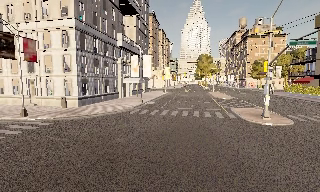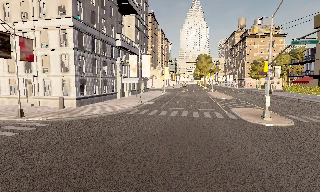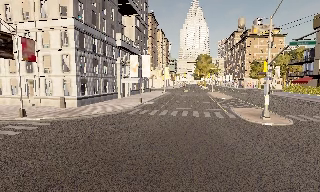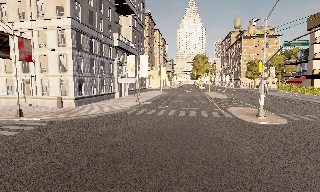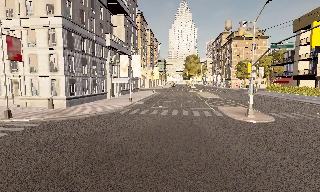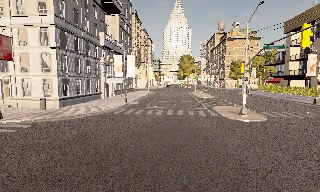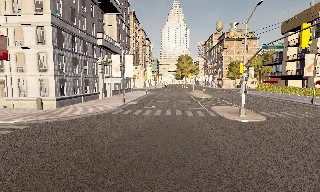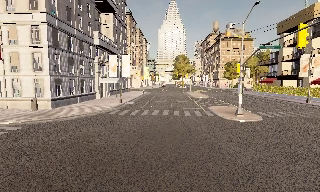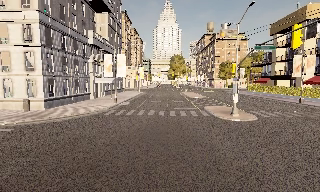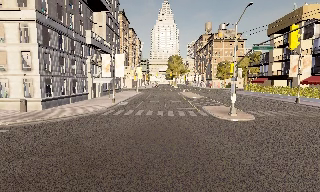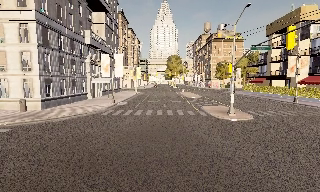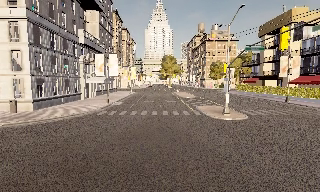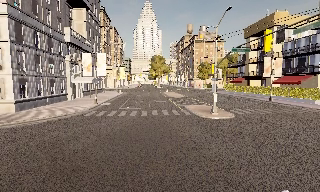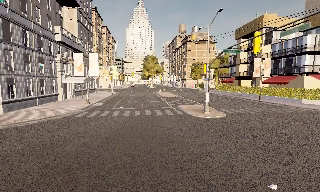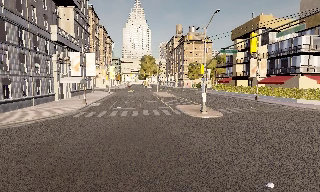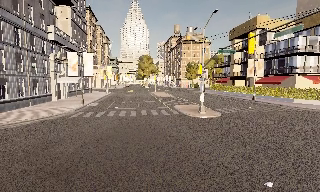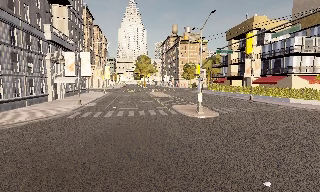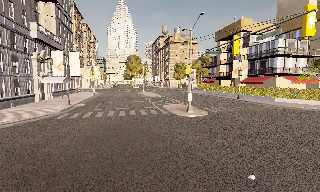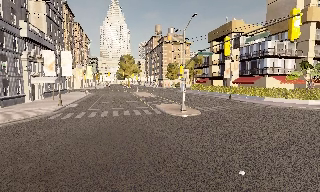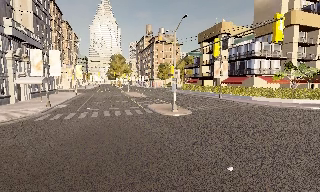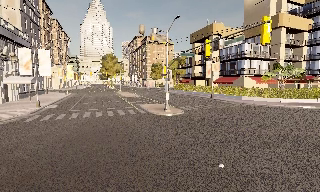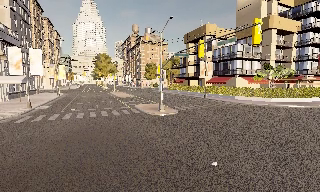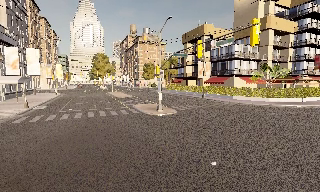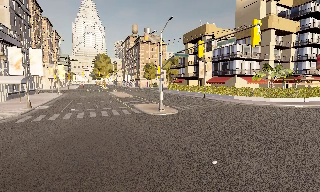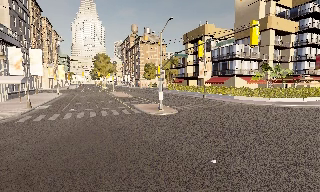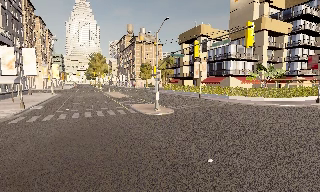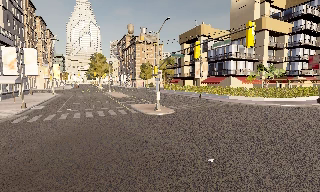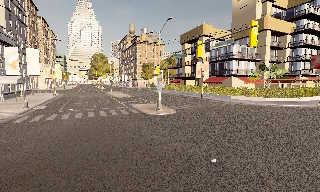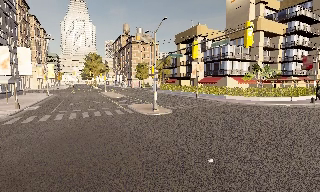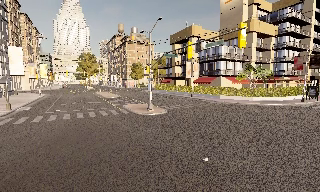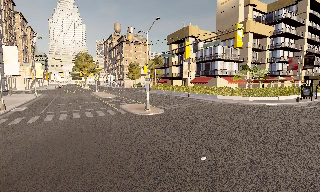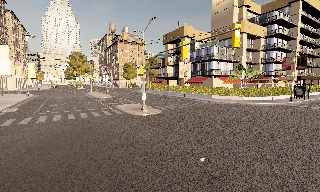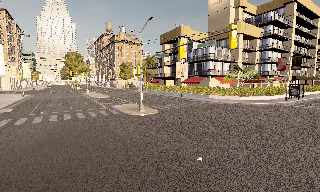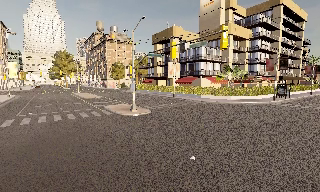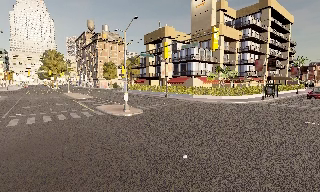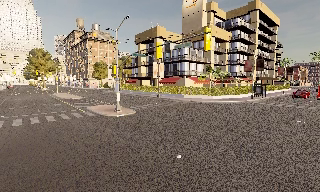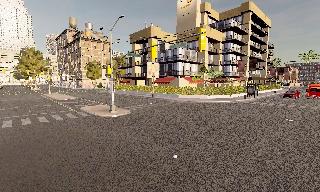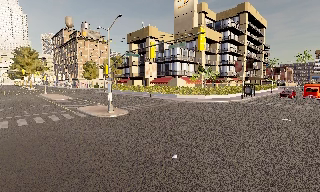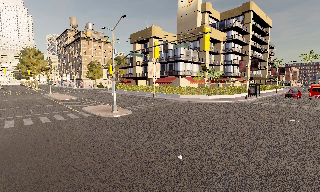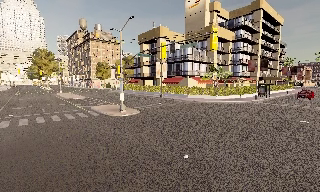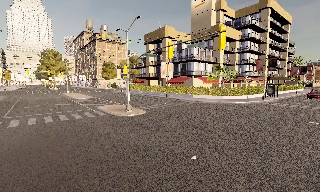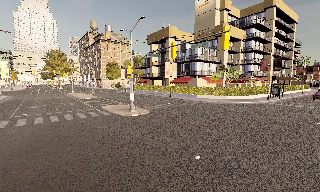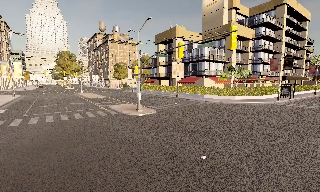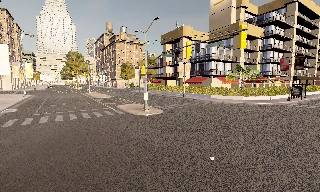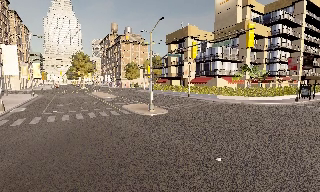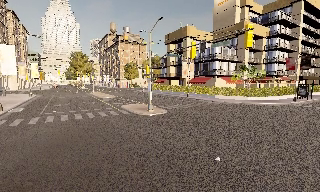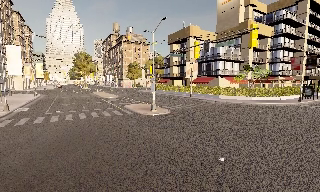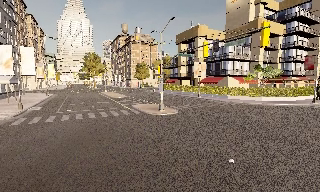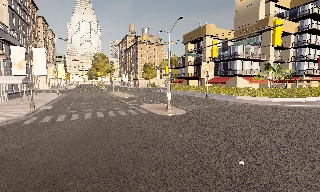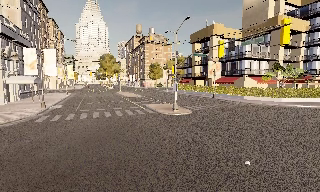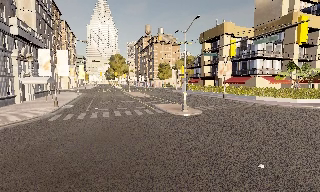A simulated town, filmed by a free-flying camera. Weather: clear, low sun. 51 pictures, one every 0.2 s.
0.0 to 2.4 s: The scene slides to the left, as the camera pans about 15 degrees to its right. It travels to its left, about 0.5 m.
2.4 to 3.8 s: The scene slides to the left, as the camera pans about 15 degrees to its right.
3.8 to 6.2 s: The scene slides to the left, as the camera pans about 15 degrees to its right.
6.2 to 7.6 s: The scene slides to the left, as the camera pans about 10 degrees to its right.
7.6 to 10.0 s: The camera pans to its left, which is counterclockwise from overhead, by about 25 degrees.
The film runs backward here.
